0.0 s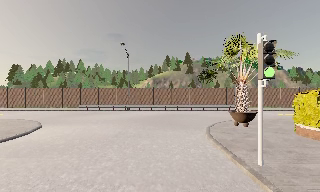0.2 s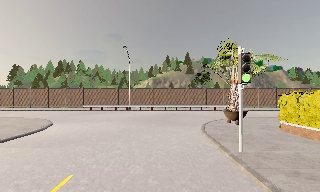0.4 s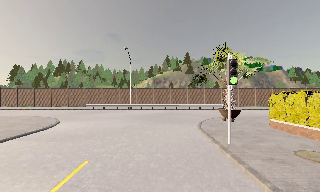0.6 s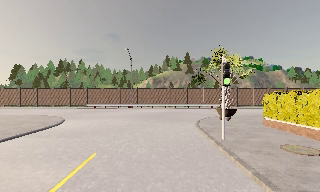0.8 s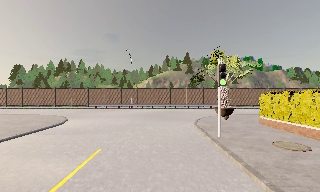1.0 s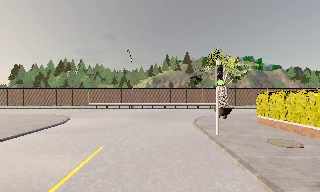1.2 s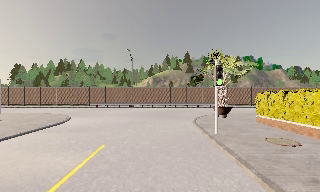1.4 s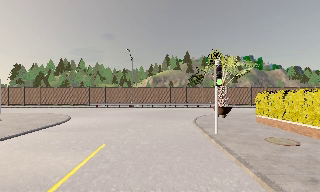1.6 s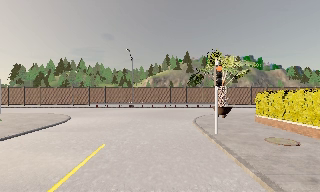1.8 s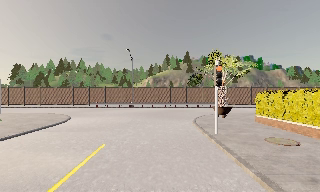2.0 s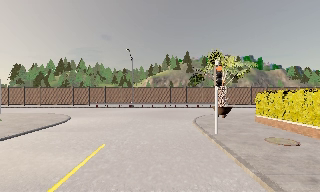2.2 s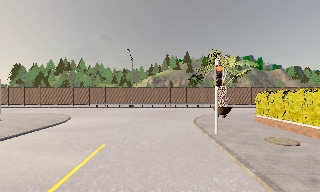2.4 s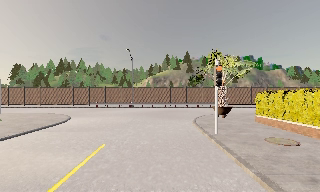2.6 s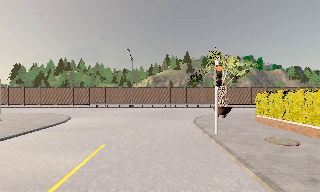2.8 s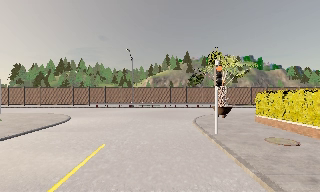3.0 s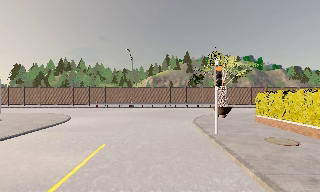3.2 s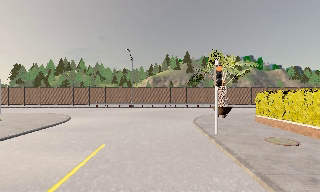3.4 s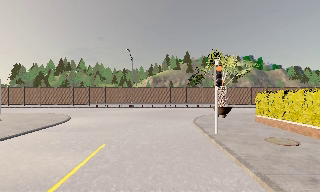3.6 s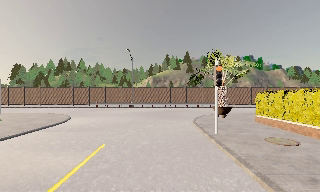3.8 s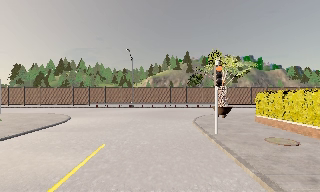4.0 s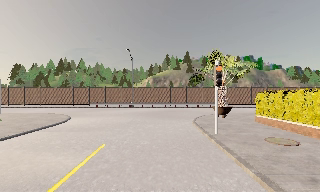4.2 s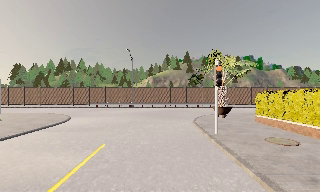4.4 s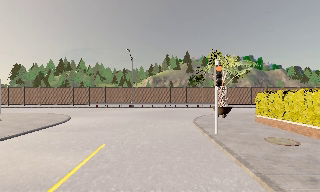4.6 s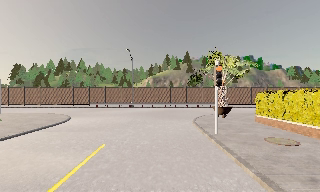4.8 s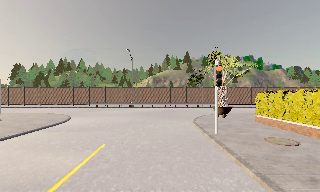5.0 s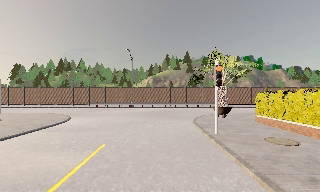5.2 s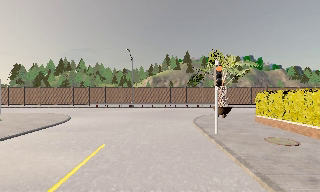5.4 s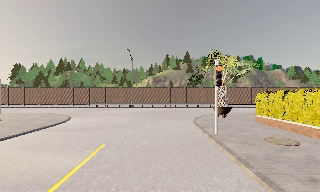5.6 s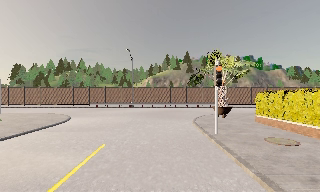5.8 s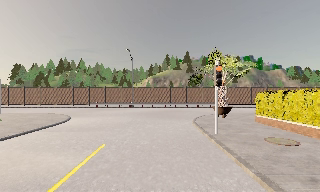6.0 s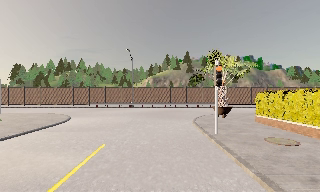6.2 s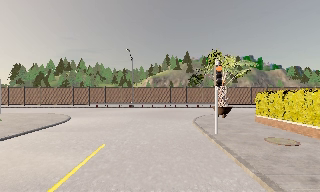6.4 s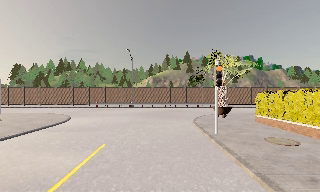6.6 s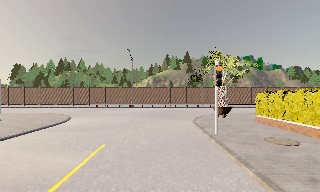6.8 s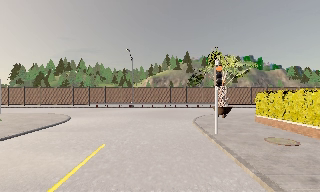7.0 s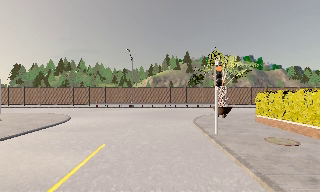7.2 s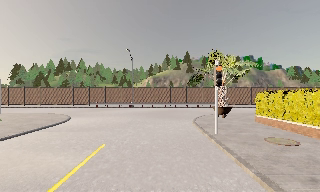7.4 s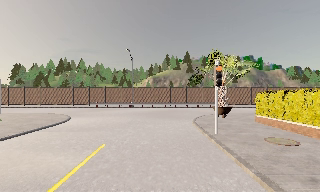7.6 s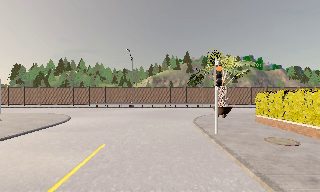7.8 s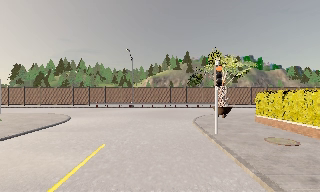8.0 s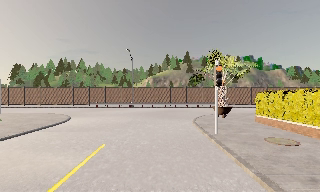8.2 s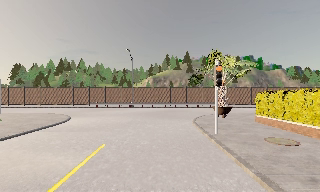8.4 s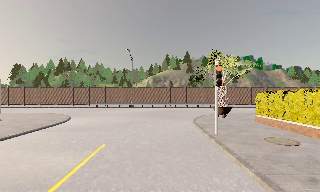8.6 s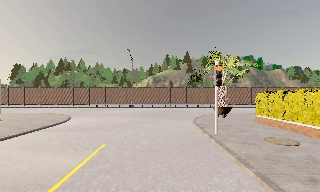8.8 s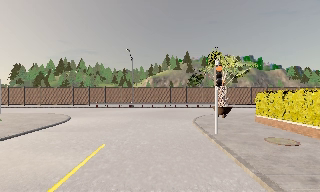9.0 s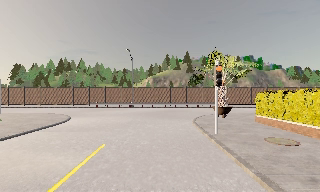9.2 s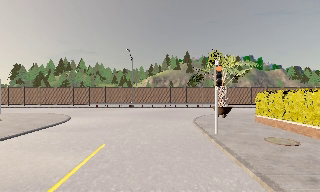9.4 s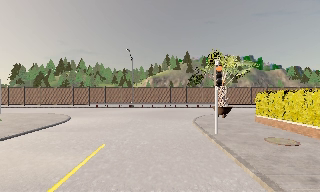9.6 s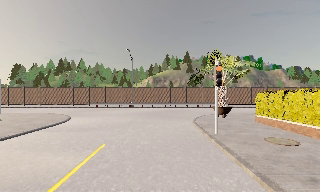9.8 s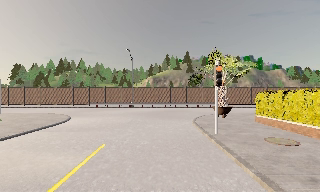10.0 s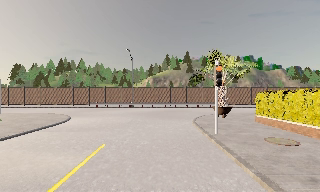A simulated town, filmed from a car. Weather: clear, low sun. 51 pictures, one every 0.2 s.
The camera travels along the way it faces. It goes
backward.
0.0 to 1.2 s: The camera travels backward, about 3 m, so what stands in front gets smaller. It loses speed.
1.2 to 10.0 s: The camera keeps its place and its aim.
The film runs backward here.
